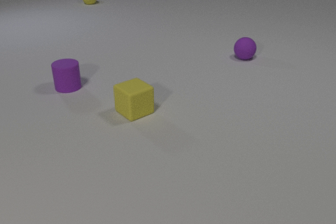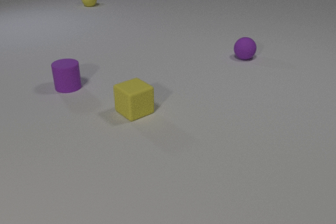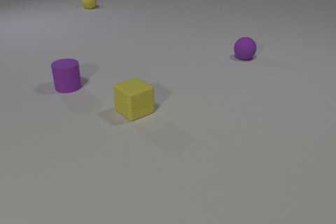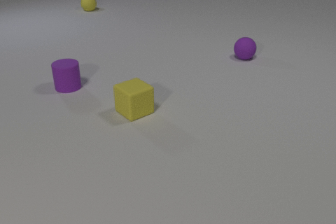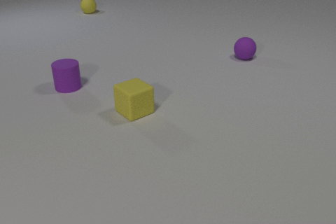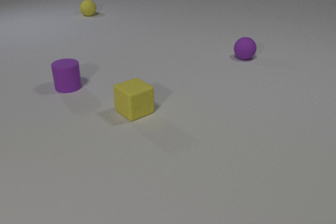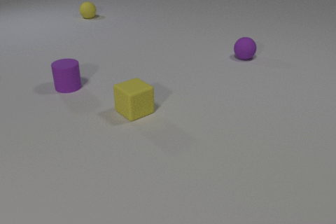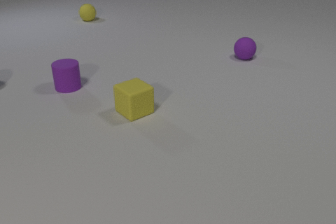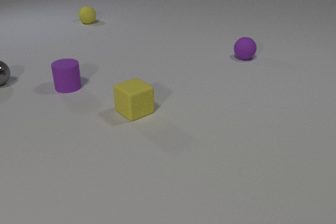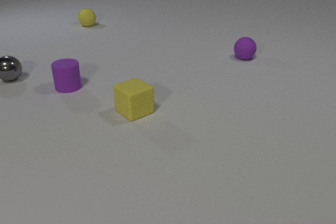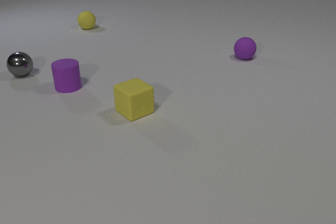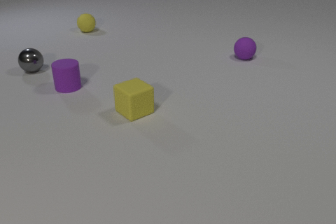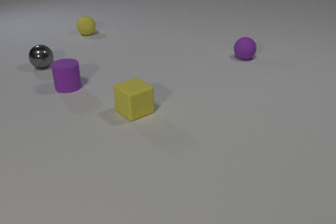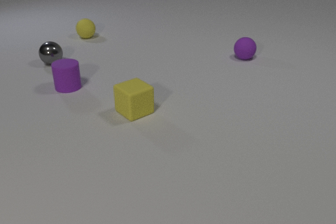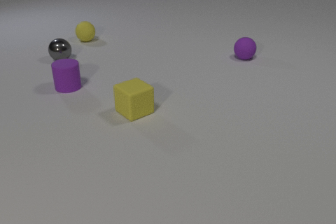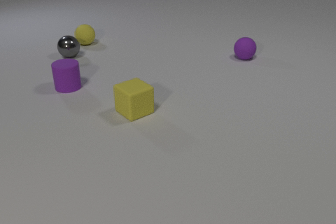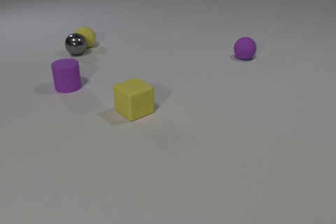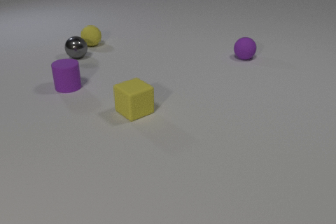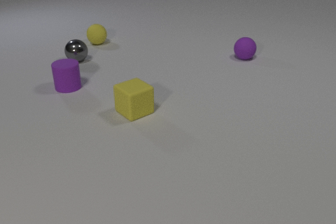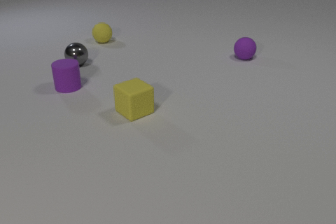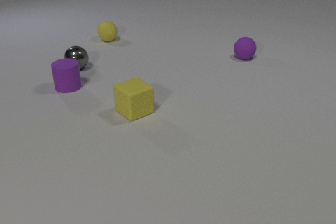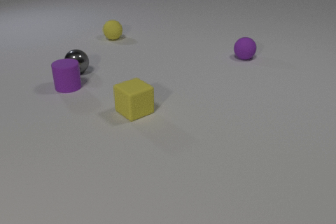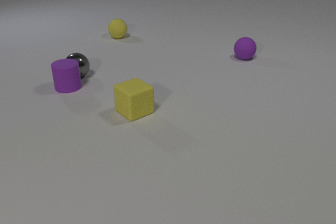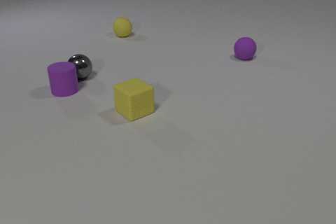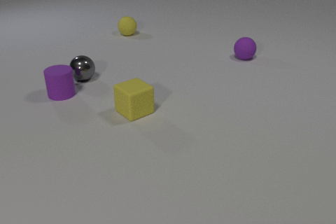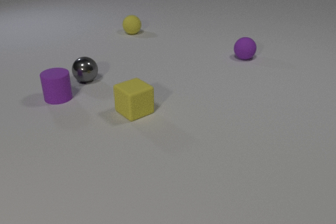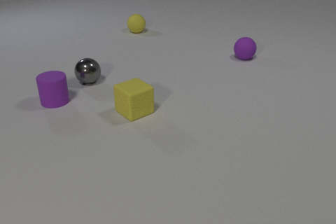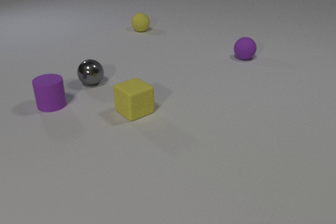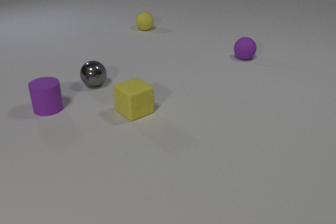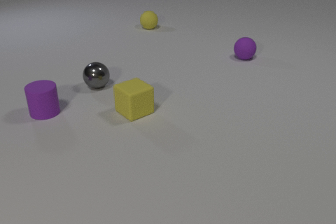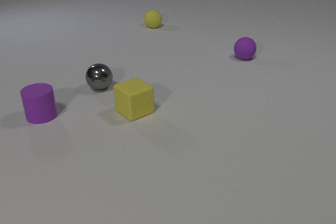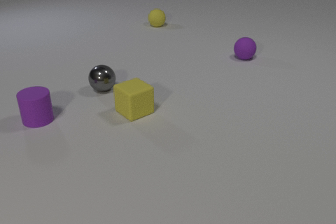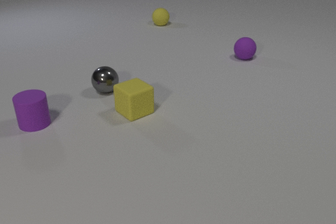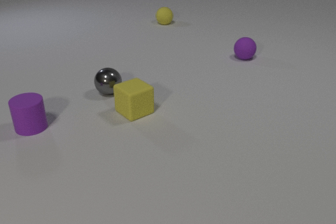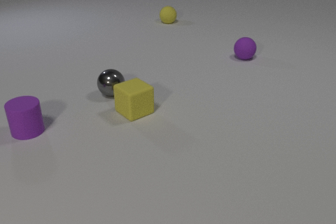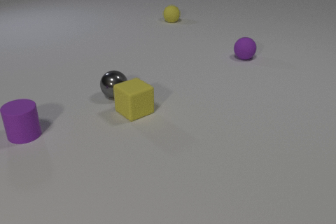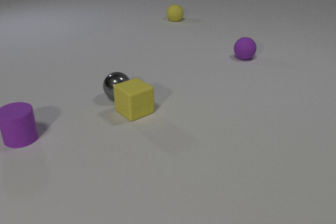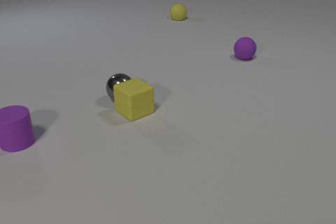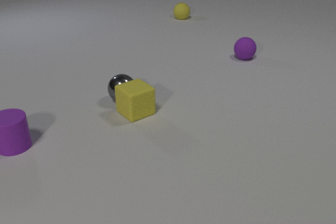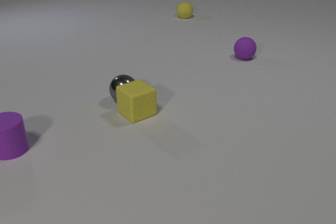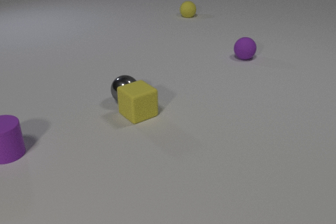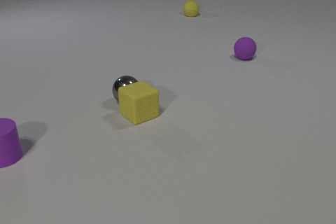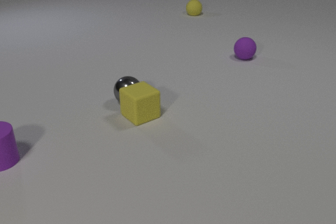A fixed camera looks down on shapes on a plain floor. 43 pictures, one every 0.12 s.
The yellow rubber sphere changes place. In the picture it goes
to the right.
The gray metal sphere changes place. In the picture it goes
to the right.
0.00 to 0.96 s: The gray metal sphere comes in at the left edge, rolls to the right. The yellow rubber sphere rolls toward the camera.
0.96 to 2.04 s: The gray metal sphere rolls to the right and away from the camera. The yellow rubber sphere rolls toward the camera. The gray metal sphere and the yellow rubber sphere collide.
2.04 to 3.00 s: The gray metal sphere rolls toward the camera. The yellow rubber sphere rolls to the right and away from the camera. The purple rubber cylinder slides toward the camera and to the left. The gray metal sphere and the purple rubber cylinder collide.
3.00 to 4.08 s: The gray metal sphere rolls toward the camera and to the right. The yellow rubber sphere rolls to the right and away from the camera. The purple rubber cylinder slides toward the camera and to the left.
4.08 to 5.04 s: The gray metal sphere rolls toward the camera and to the right. The yellow rubber sphere rolls away from the camera and to the right. The purple rubber cylinder slides toward the camera and to the left. The yellow rubber cube slides toward the camera. The gray metal sphere and the yellow rubber cube collide.
What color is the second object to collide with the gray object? purple.
What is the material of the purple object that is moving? rubber.
How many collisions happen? 3.
